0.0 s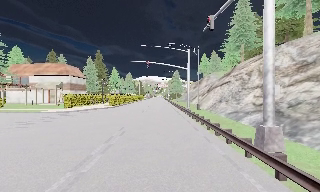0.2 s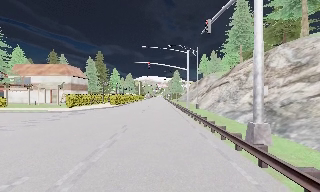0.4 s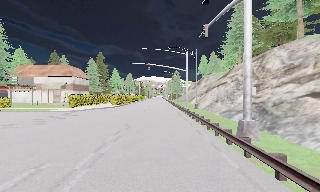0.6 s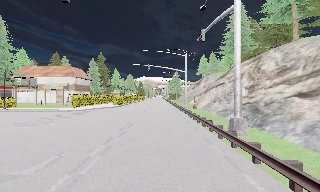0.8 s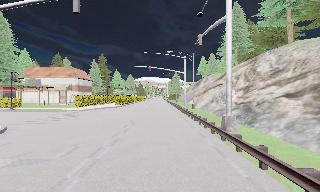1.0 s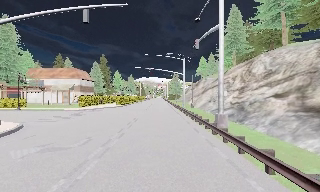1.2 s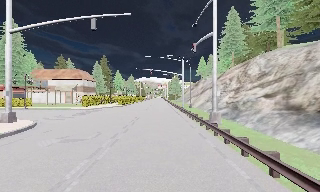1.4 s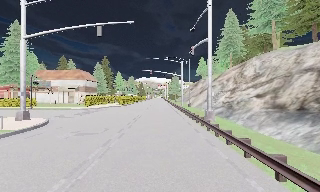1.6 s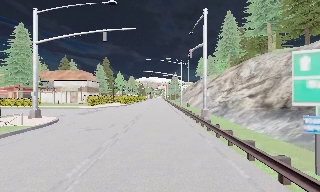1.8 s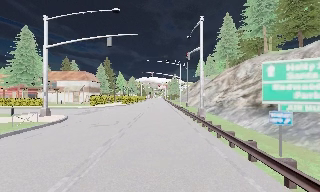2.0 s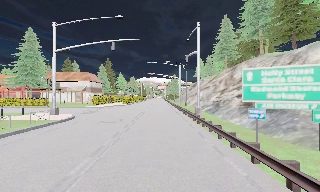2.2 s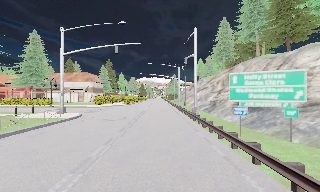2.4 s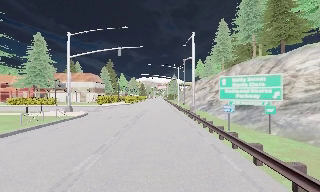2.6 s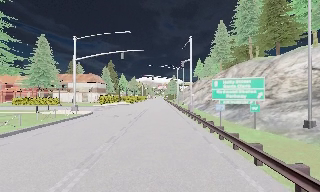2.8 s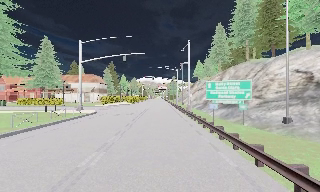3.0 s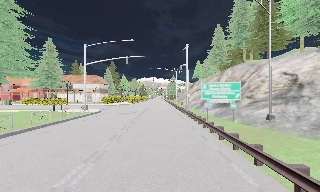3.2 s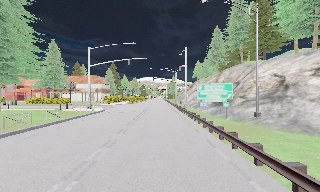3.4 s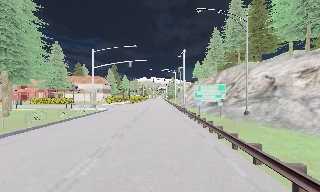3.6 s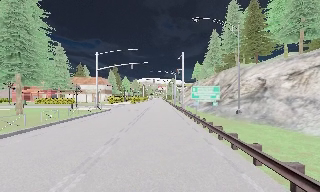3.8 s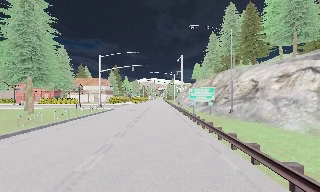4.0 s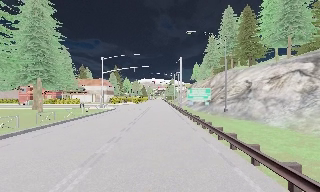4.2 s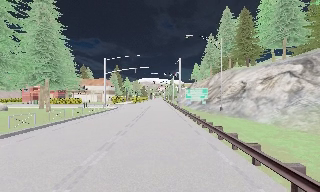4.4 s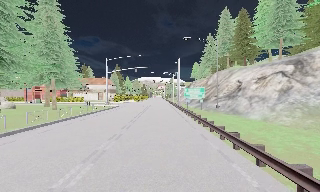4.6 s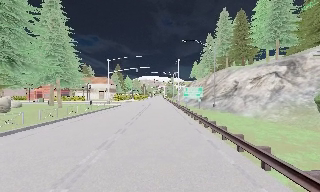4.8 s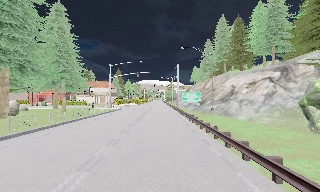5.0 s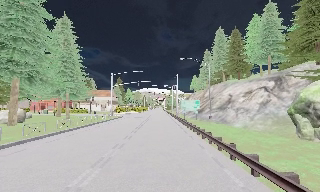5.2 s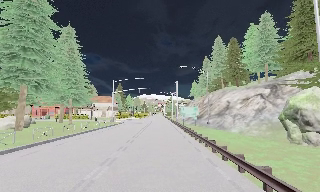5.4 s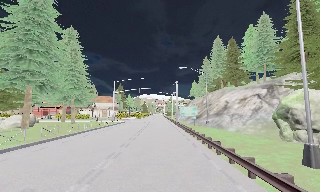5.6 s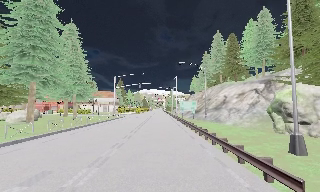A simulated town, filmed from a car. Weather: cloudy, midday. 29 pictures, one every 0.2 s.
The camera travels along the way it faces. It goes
backward.
0.0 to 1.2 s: The camera travels backward, about 5 m, so what stands in front gets smaller. It gains speed.
1.2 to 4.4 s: The camera travels backward, about 18 m, so what stands in front gets smaller.
4.4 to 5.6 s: The camera travels backward, about 4.5 m, so what stands in front gets smaller. It loses speed.
The film runs backward here.
